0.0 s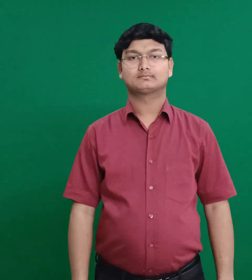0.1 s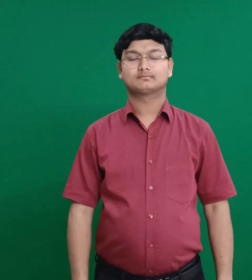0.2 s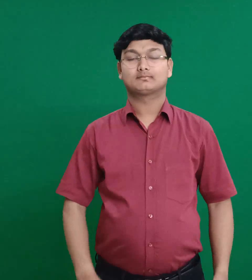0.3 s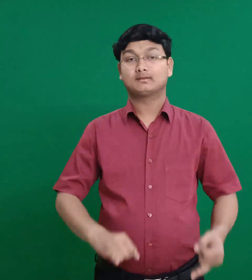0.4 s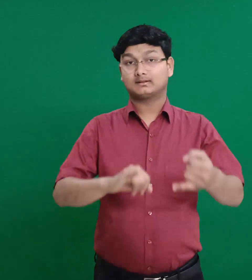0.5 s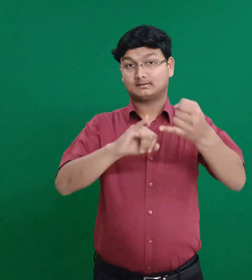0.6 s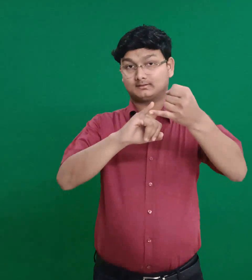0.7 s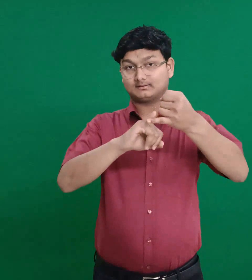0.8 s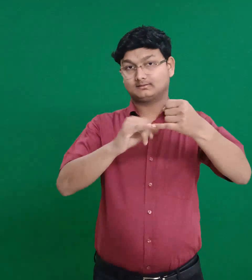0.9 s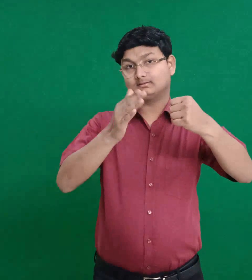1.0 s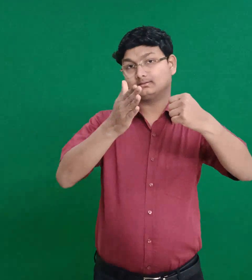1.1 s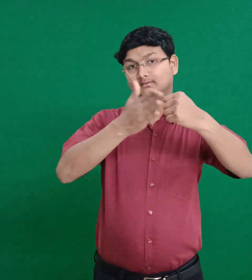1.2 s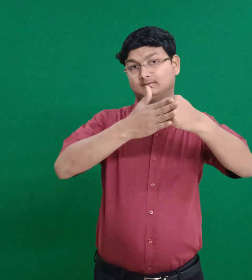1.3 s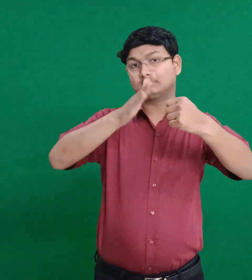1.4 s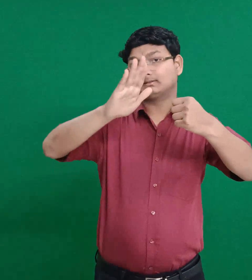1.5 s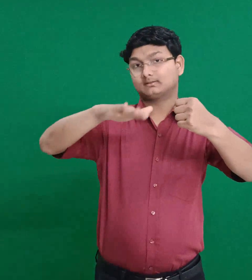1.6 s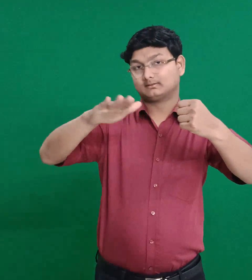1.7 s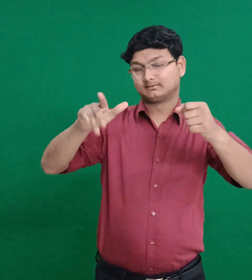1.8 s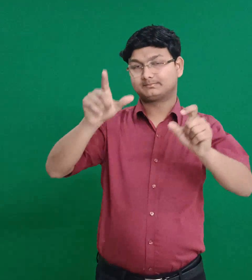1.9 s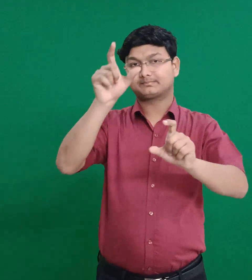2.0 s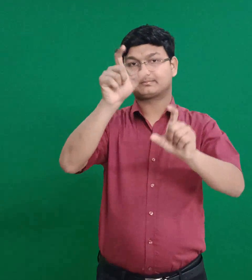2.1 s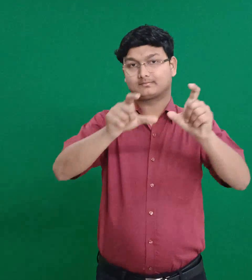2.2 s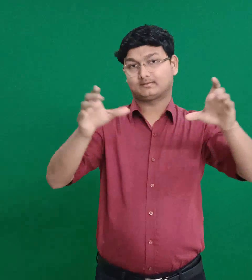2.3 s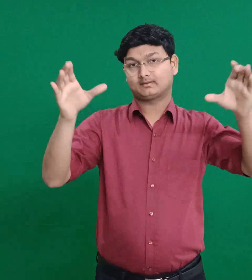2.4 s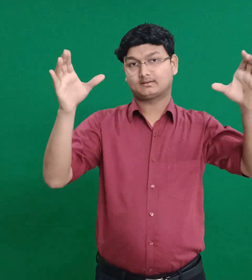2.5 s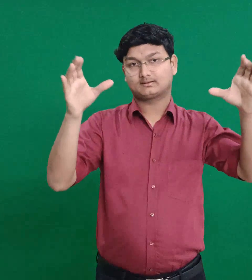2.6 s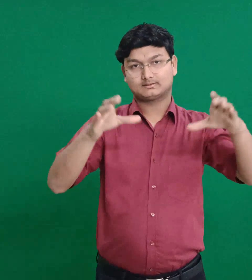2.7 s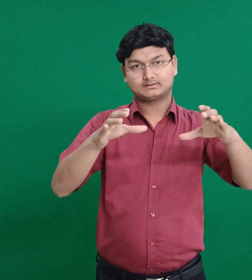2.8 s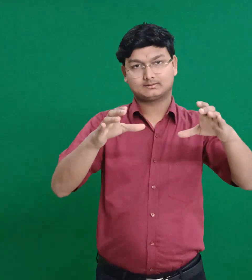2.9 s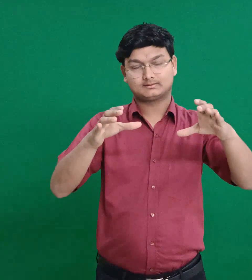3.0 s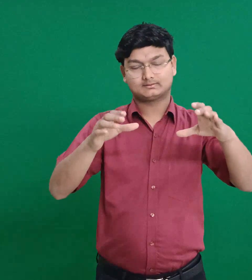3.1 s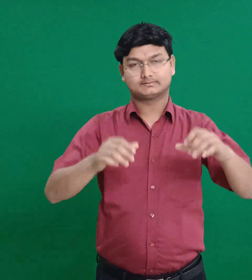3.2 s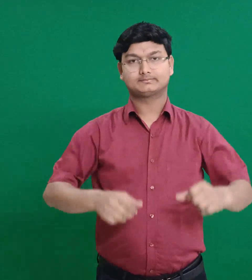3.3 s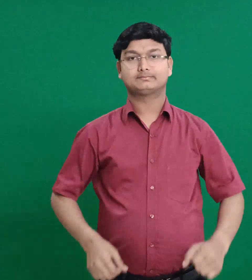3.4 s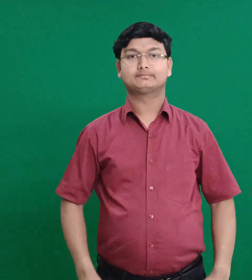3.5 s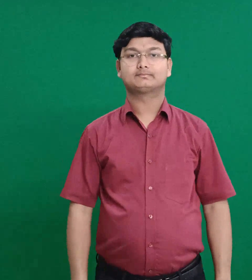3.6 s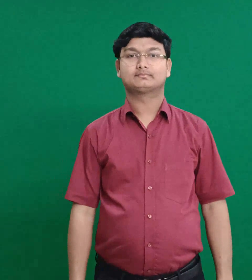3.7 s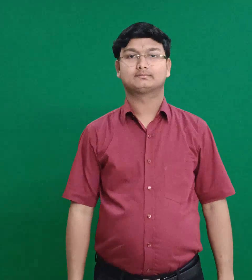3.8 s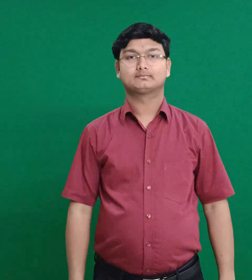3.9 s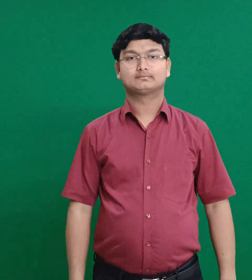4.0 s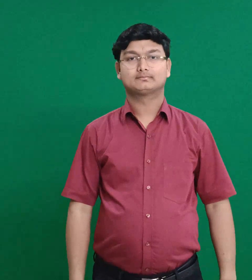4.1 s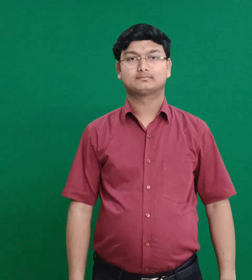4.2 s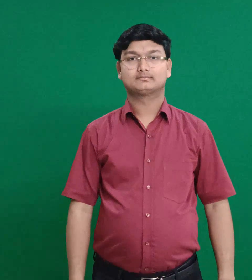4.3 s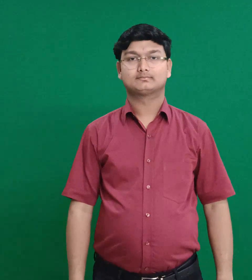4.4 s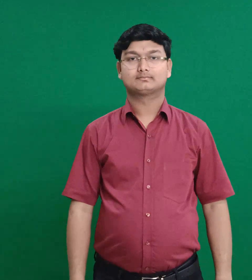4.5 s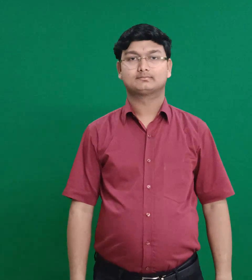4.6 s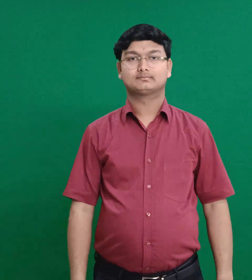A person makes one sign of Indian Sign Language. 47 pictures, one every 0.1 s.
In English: sabeans
